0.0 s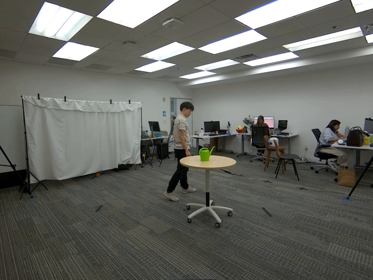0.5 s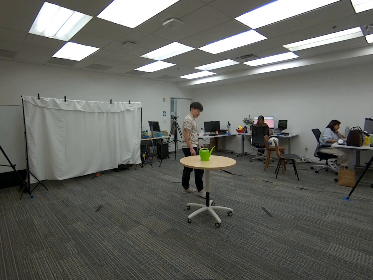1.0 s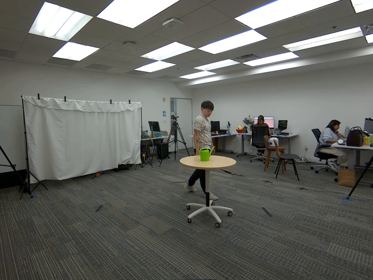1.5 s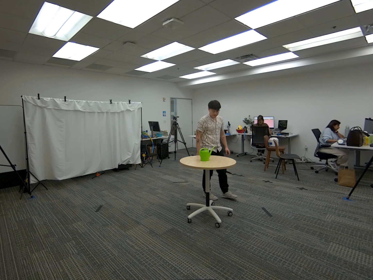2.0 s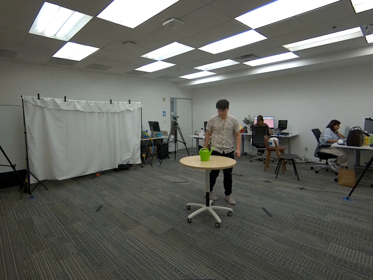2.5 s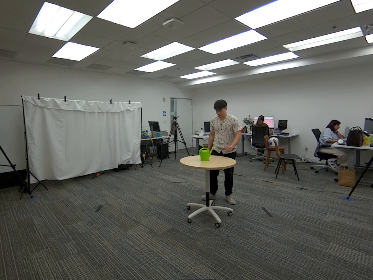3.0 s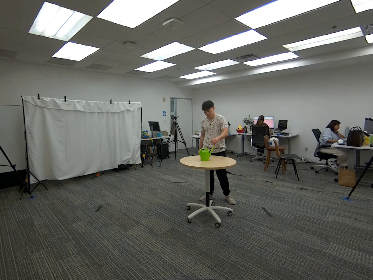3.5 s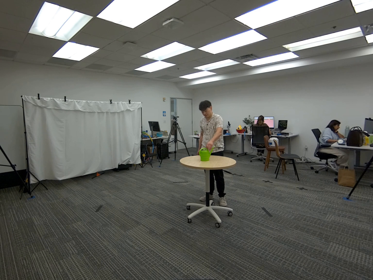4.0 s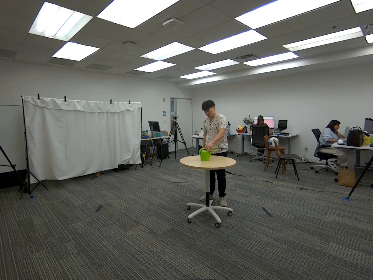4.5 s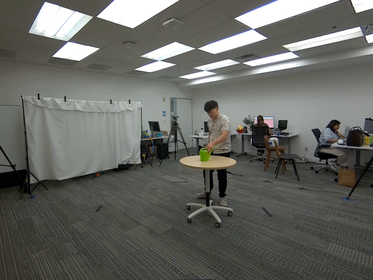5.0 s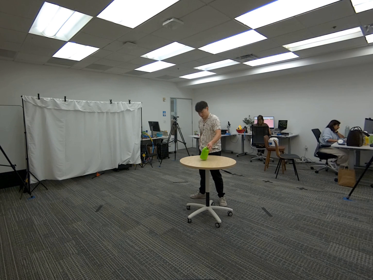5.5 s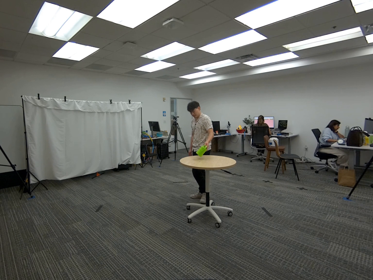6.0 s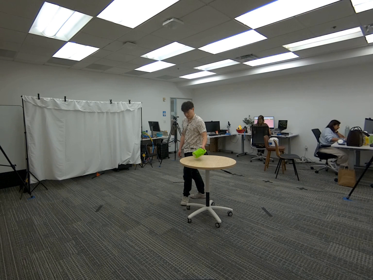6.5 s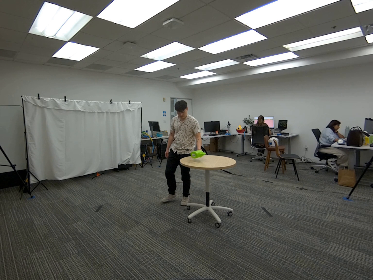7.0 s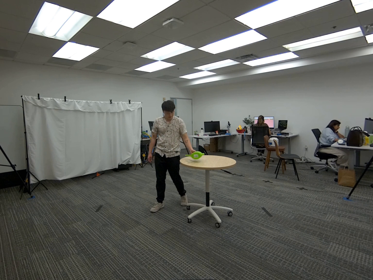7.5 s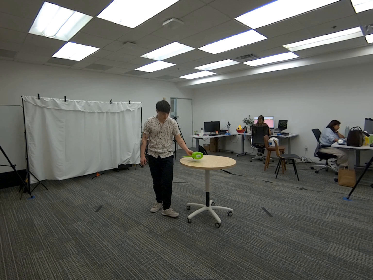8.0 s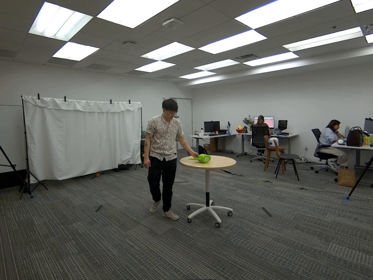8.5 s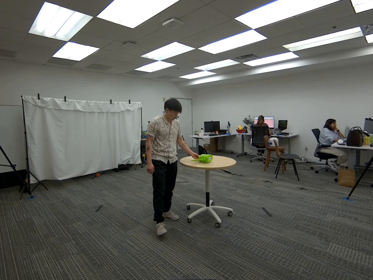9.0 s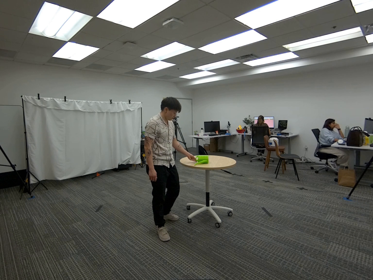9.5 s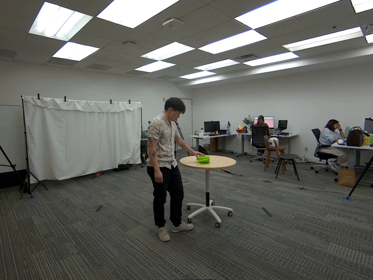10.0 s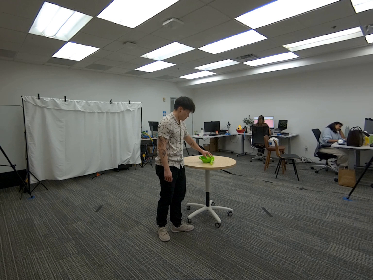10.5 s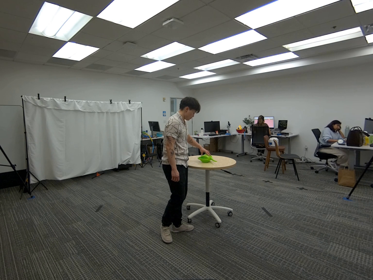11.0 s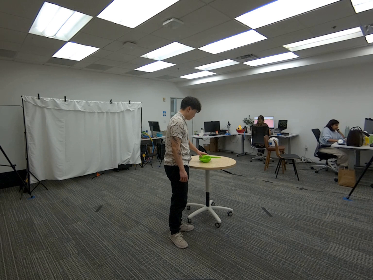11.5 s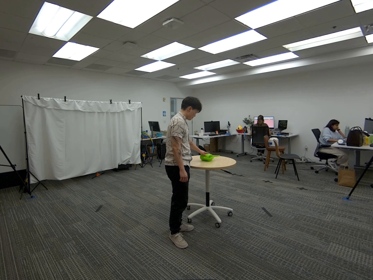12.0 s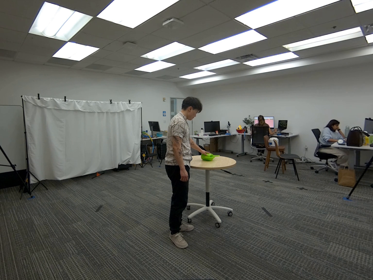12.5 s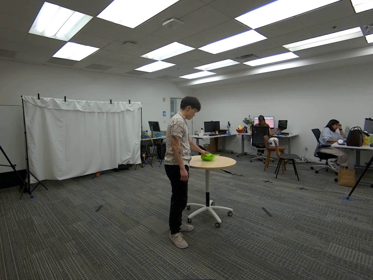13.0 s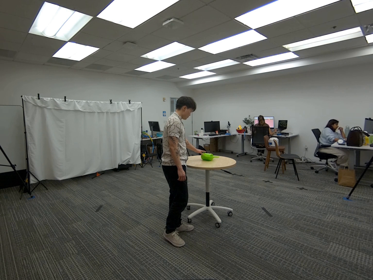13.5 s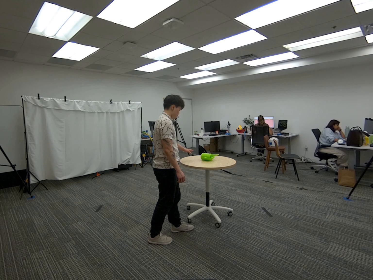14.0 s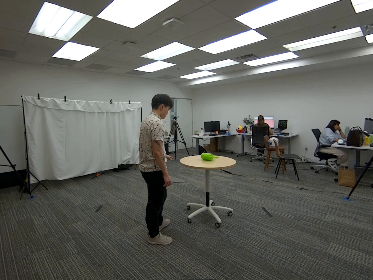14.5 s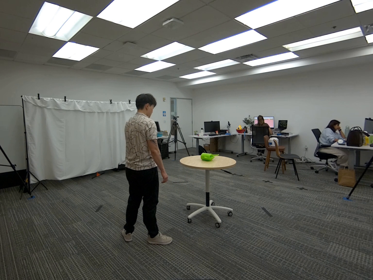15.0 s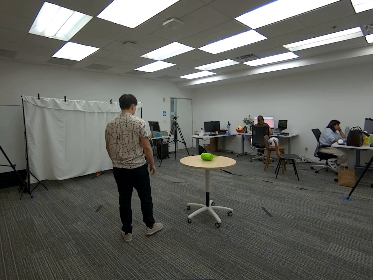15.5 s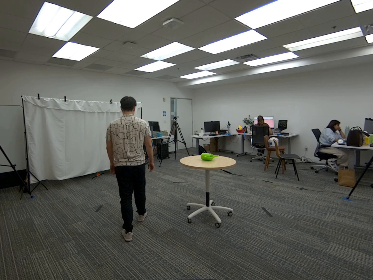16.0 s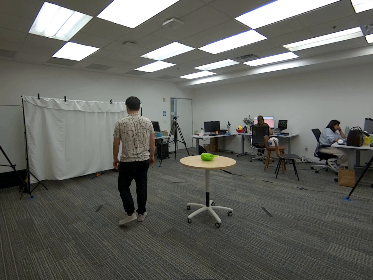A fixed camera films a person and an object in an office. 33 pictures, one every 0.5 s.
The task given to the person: Walk over to the watering can on the round table and flip the watering can onto its side using left hand.
